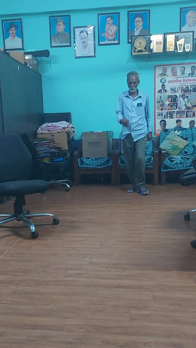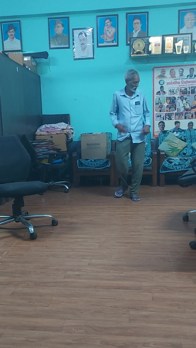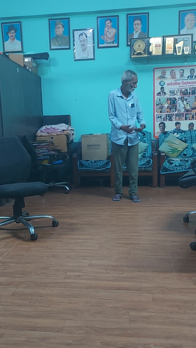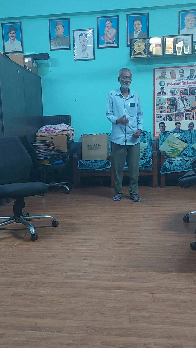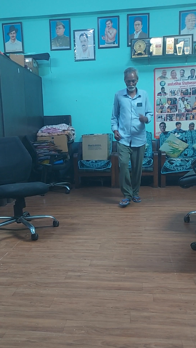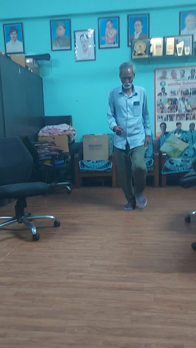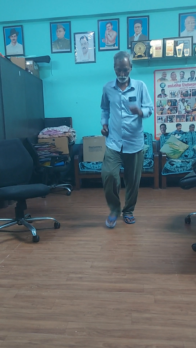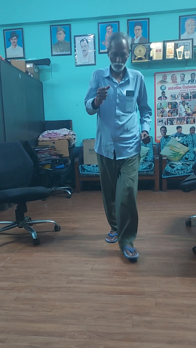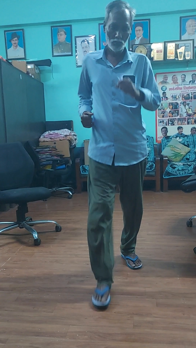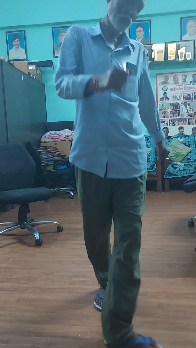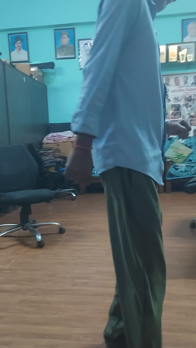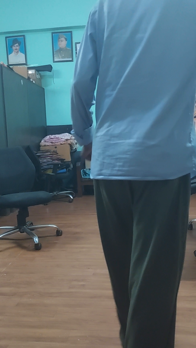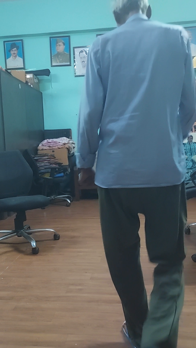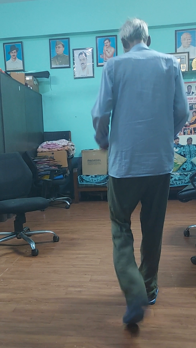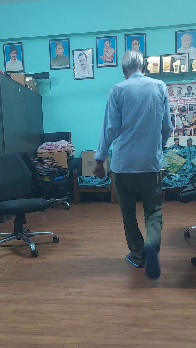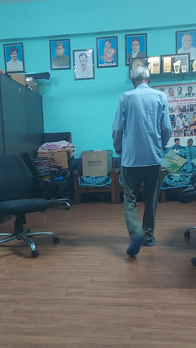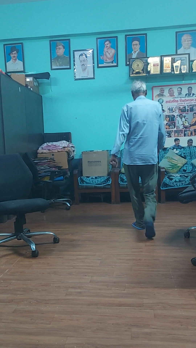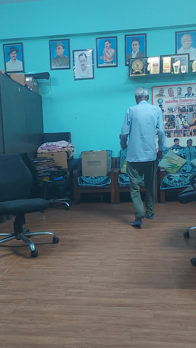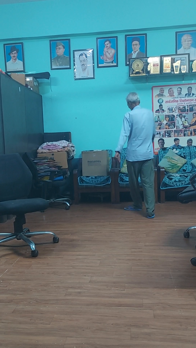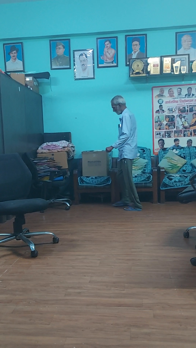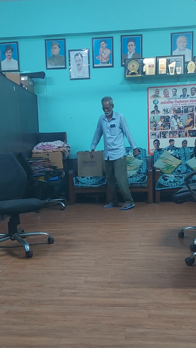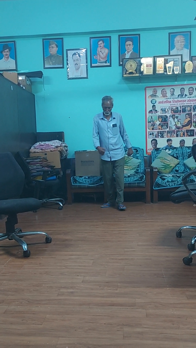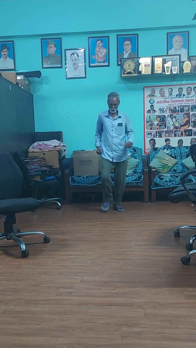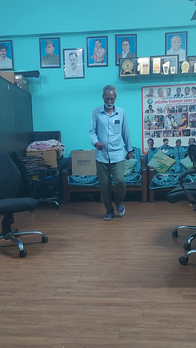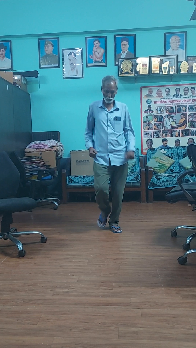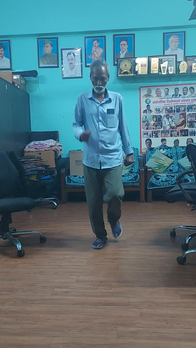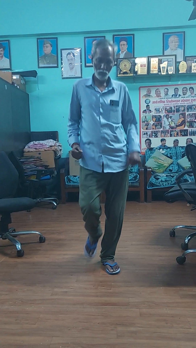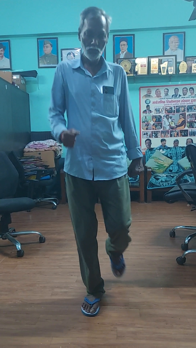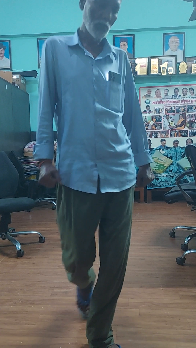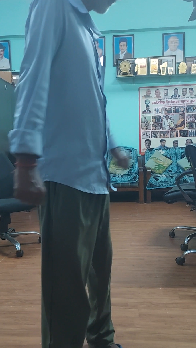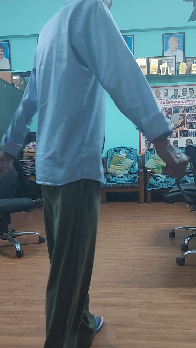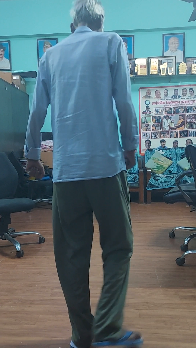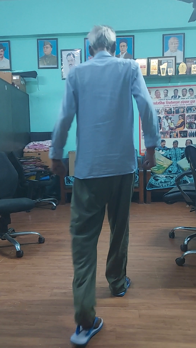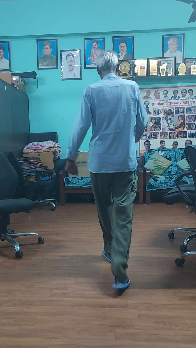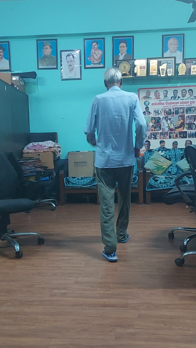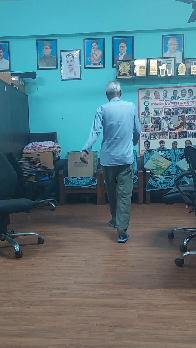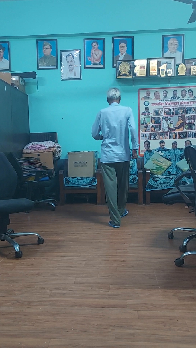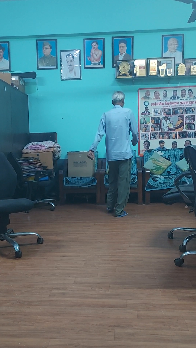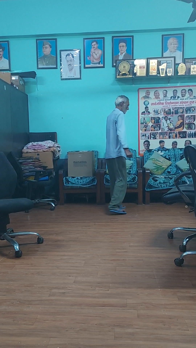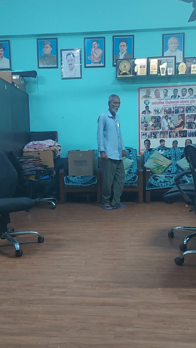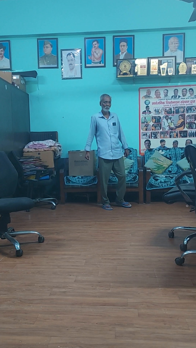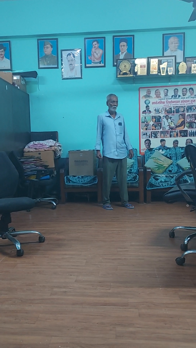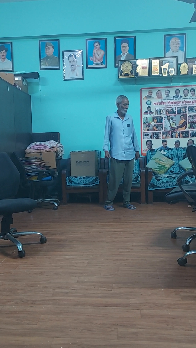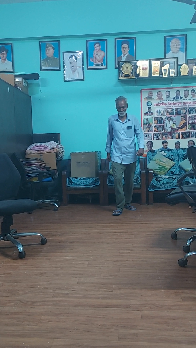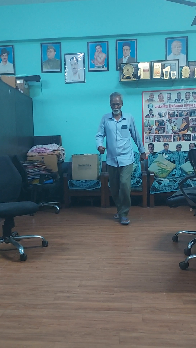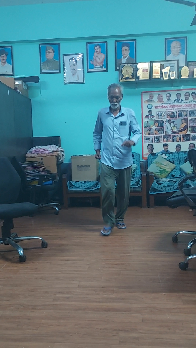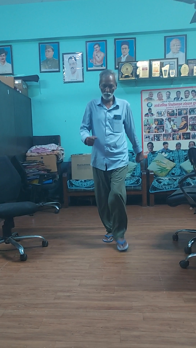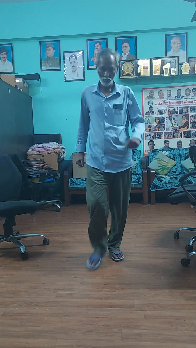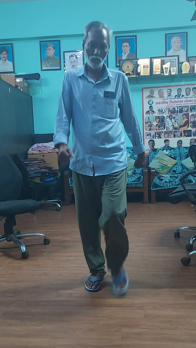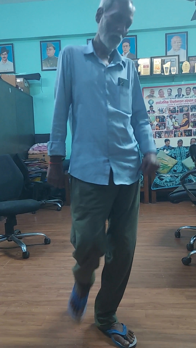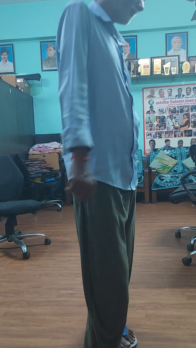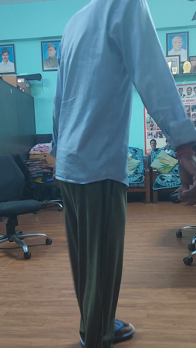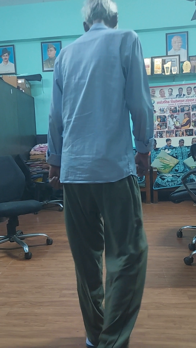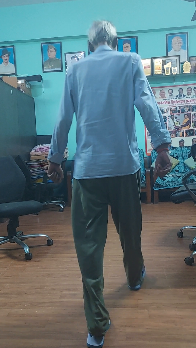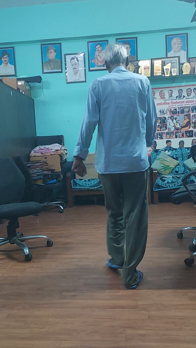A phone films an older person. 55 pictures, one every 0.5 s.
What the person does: Jogging.
